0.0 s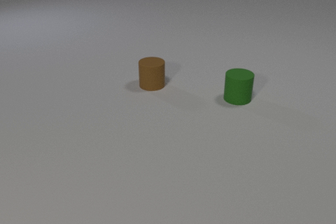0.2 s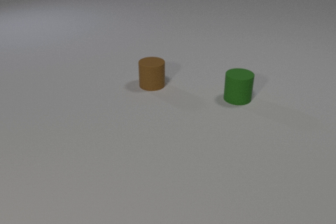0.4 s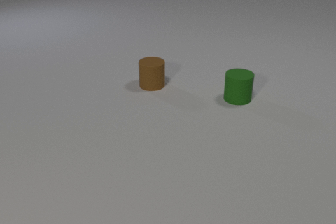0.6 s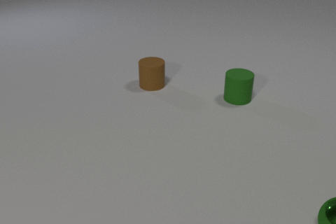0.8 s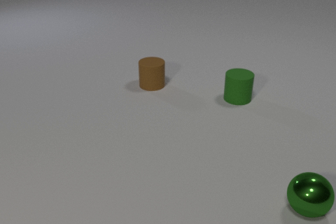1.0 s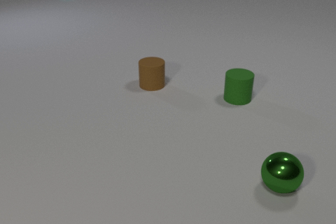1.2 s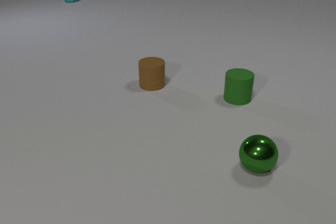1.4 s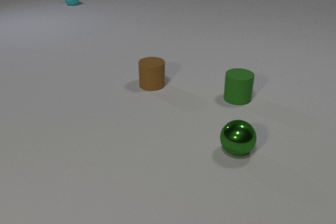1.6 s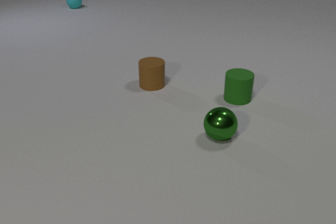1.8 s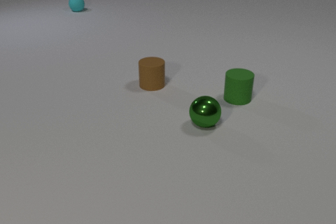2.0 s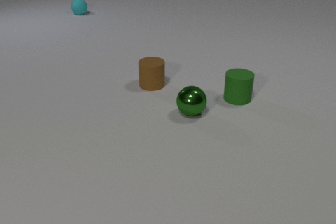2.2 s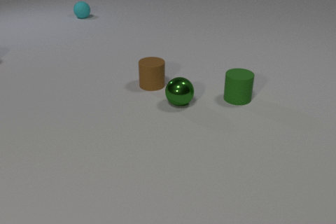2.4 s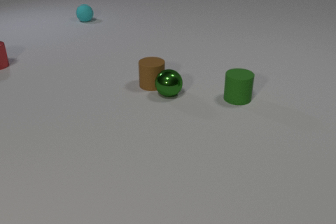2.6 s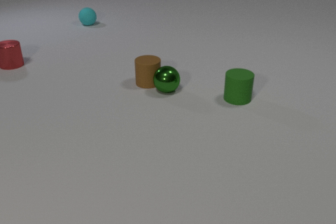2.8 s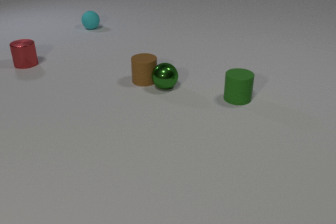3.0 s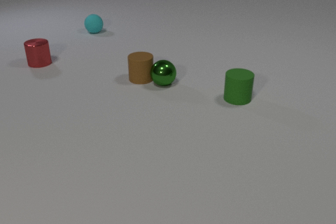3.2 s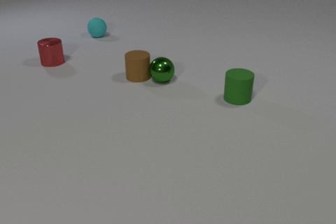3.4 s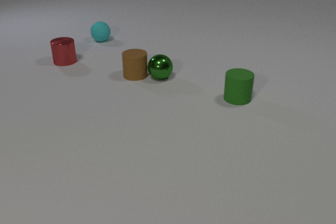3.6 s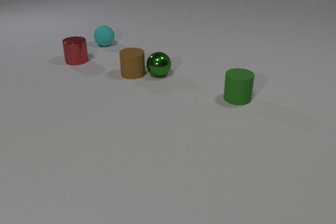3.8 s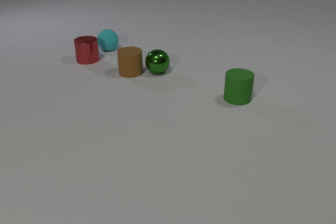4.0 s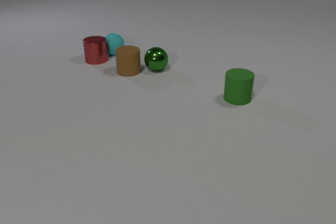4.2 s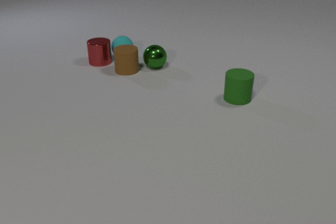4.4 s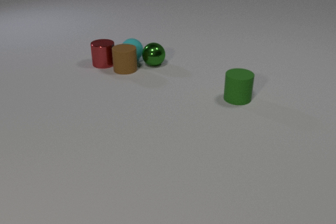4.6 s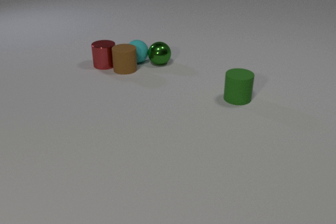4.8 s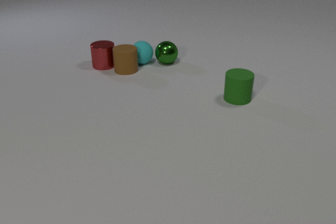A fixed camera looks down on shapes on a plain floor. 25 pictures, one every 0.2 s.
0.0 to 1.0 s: The green metal sphere comes in at the right edge, rolls to the left and away from the camera.
1.0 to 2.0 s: The green metal sphere rolls away from the camera and to the left. The cyan rubber sphere rolls toward the camera.
2.0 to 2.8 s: The green metal sphere rolls away from the camera and to the left. The brown rubber cylinder slides away from the camera and to the left. The red metal cylinder comes in at the left edge, slides to the right. The cyan rubber sphere rolls toward the camera. The green metal sphere and the brown rubber cylinder collide.
2.8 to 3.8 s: The green metal sphere rolls away from the camera. The brown rubber cylinder slides away from the camera and to the left. The red metal cylinder slides to the right. The cyan rubber sphere rolls toward the camera.
3.8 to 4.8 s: The green metal sphere rolls away from the camera. The brown rubber cylinder slides away from the camera. The red metal cylinder slides toward the camera and to the right. The cyan rubber sphere rolls toward the camera and to the right. The red metal cylinder and the cyan rubber sphere collide. The green metal sphere and the cyan rubber sphere collide. The brown rubber cylinder and the cyan rubber sphere collide. The brown rubber cylinder and the red metal cylinder collide.
How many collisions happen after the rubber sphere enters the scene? 5.
What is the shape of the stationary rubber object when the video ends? cylinder.
How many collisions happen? 5.
